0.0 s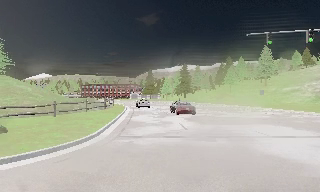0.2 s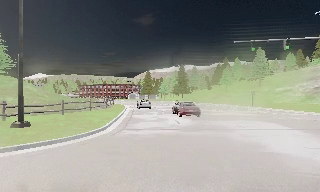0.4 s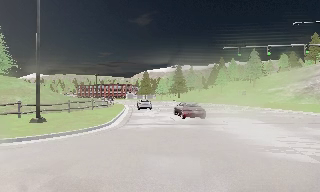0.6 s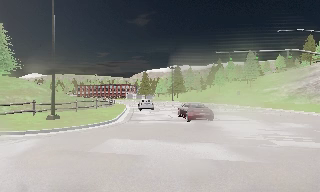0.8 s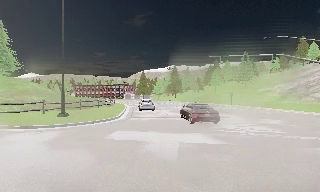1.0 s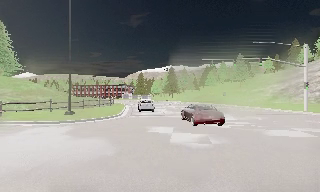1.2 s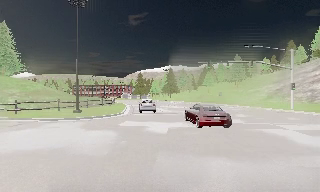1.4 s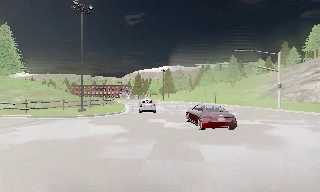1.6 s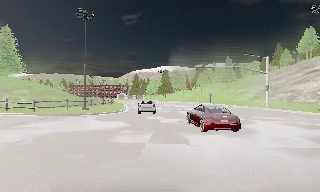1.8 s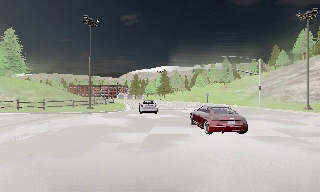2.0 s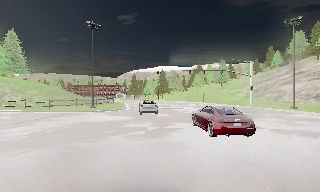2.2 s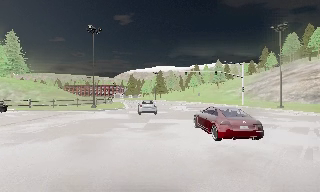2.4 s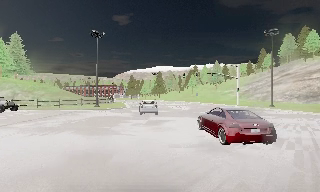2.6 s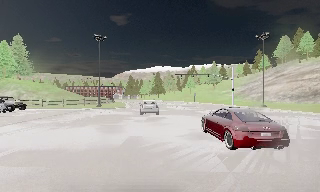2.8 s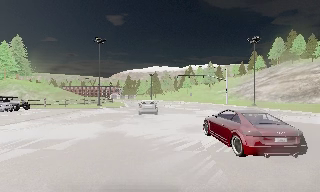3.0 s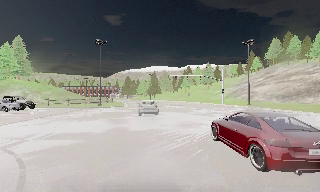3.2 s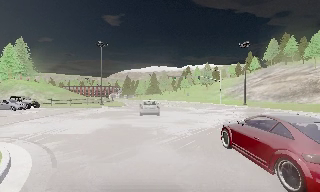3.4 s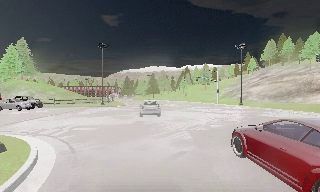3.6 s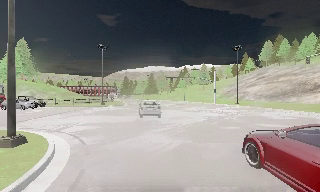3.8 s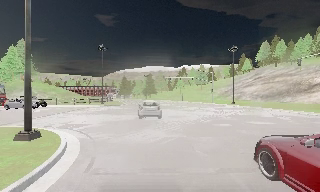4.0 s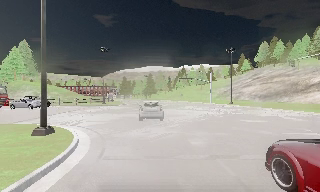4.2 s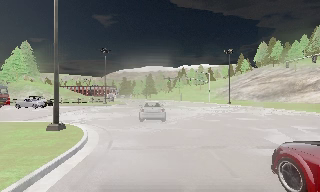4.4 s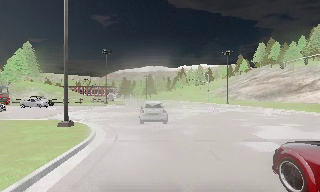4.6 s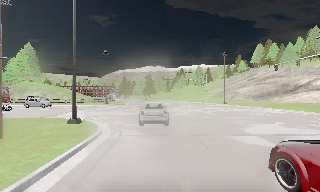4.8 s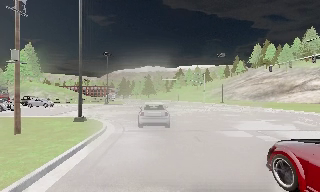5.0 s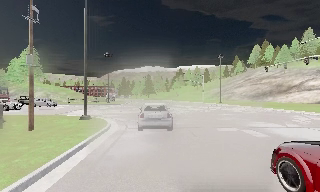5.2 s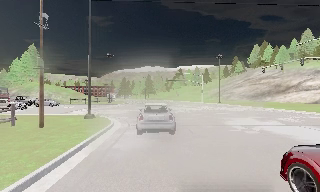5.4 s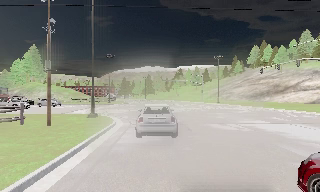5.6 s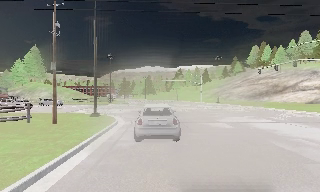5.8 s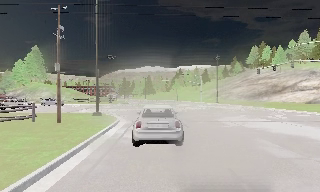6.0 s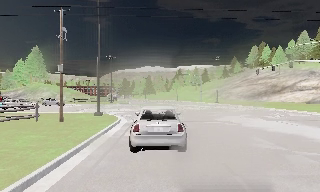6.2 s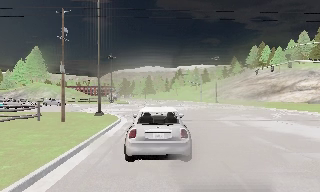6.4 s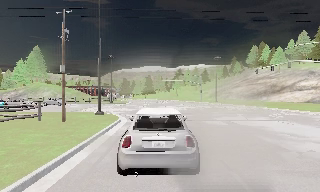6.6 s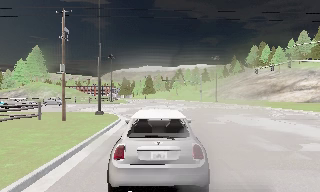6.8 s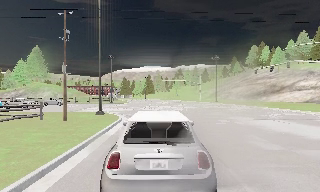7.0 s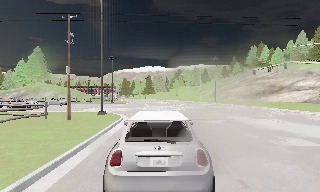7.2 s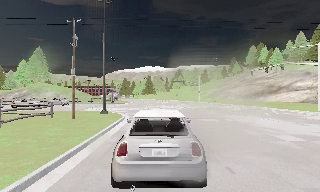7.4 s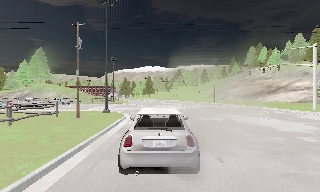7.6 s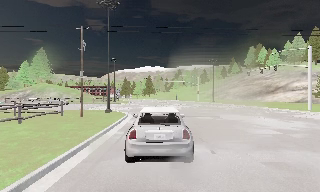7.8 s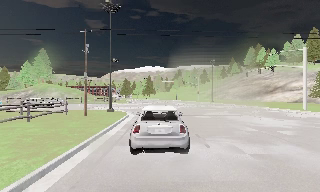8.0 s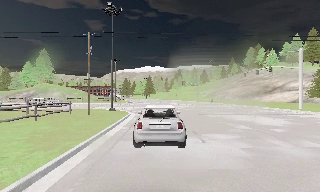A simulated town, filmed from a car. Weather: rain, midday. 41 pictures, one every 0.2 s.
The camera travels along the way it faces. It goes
backward.
0.0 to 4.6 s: The camera swings to its right by about 10 degrees, and the scene slides to the left. It travels backward, about 30 m, so what stands in front gets smaller. It loses speed.
4.6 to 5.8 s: The camera travels backward, about 4 m, so what stands in front gets smaller. It loses speed.
5.8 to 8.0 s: The camera travels backward, about 4.5 m, so what stands in front gets smaller. It gains speed.
The film runs backward here.
